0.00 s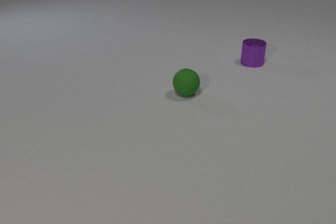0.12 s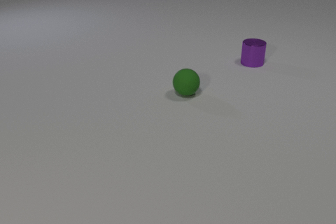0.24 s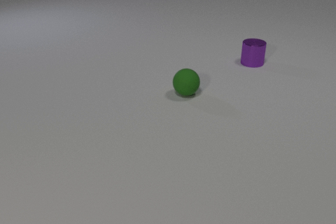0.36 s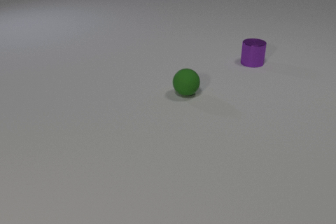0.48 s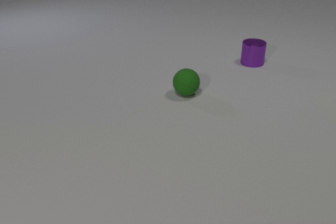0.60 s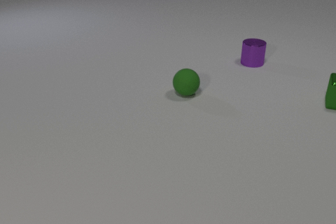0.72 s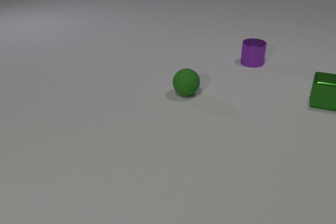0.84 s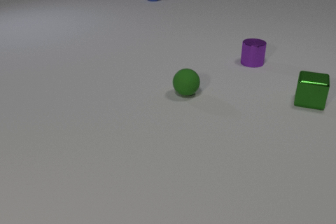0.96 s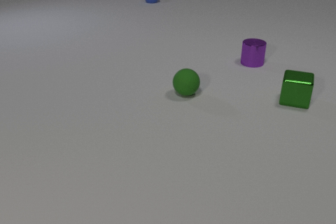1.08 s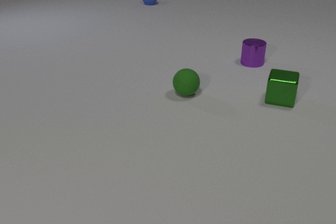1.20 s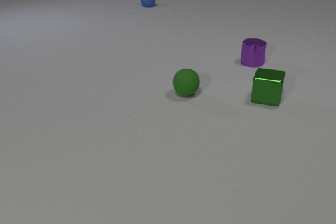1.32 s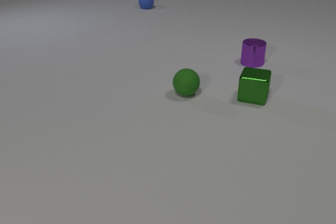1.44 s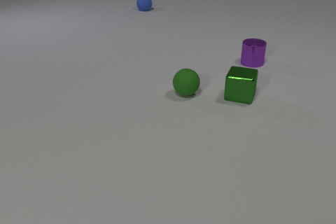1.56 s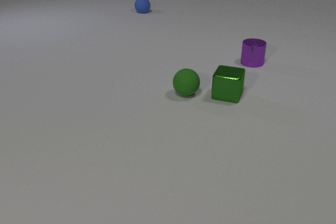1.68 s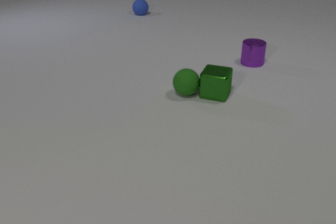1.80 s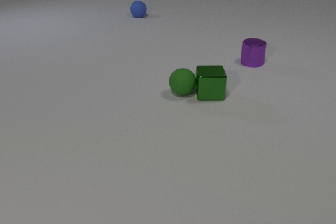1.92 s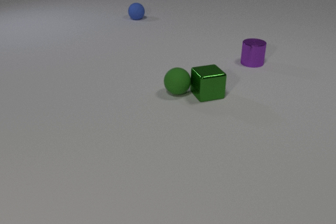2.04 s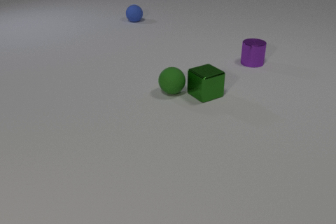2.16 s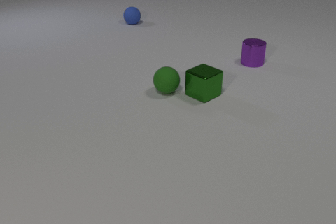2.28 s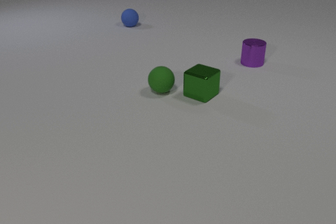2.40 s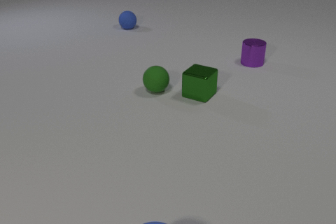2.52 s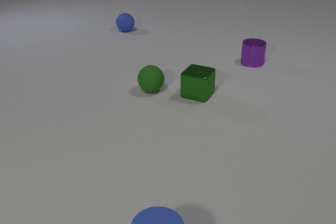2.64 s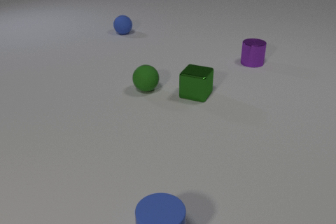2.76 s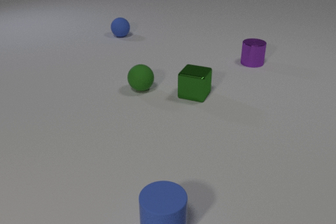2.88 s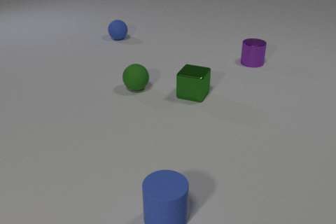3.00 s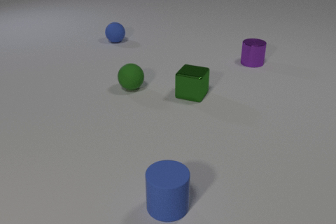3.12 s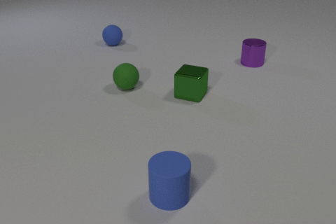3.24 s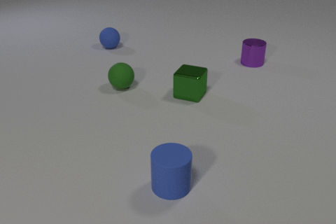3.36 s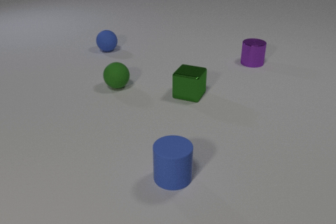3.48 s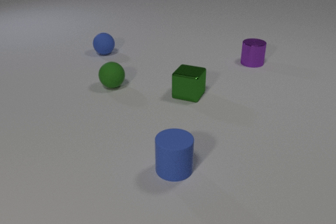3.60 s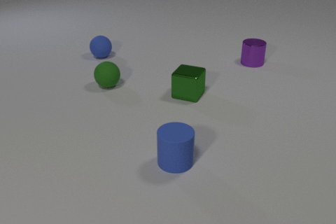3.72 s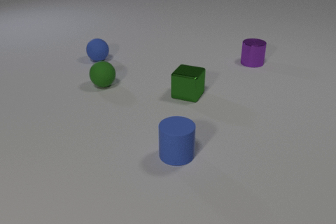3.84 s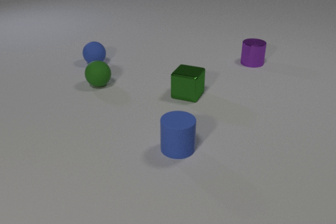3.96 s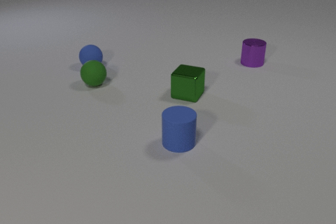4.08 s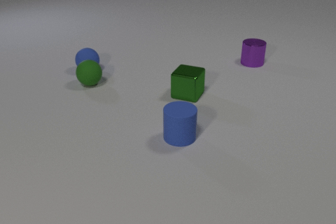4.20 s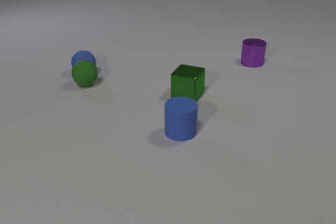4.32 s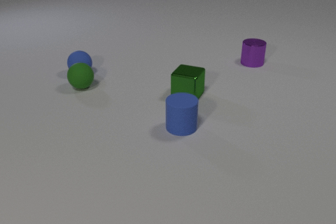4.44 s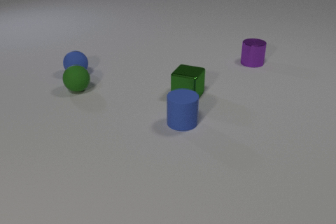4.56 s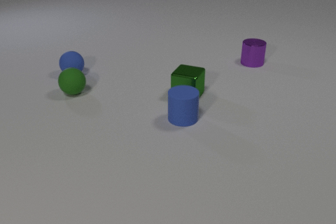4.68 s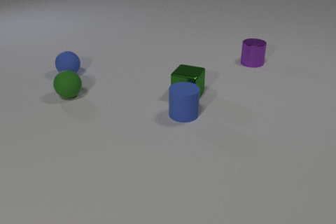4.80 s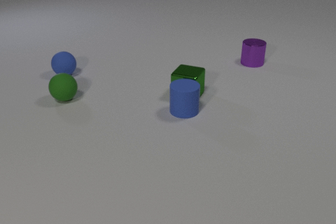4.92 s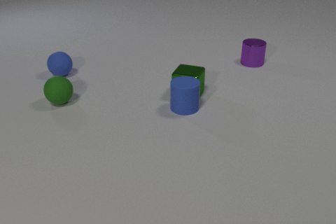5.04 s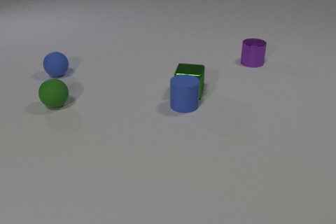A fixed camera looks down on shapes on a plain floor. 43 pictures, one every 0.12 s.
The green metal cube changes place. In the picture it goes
to the left.
The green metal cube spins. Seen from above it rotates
counterclockwise.
0.00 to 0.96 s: The green metal cube comes in at the right edge, slides to the left. The blue rubber sphere comes in at the top edge, rolls toward the camera.
0.96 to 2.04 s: The green metal cube slides to the left, spins counterclockwise seen from above by about 45 degrees, its near face sliding to the right. The green rubber sphere rolls to the left. The blue rubber sphere rolls toward the camera. The green metal cube and the green rubber sphere collide.
2.04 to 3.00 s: The green metal cube slides to the left, spins counterclockwise seen from above by about 30 degrees, its near face sliding to the right. The green rubber sphere rolls to the left. The blue rubber sphere rolls toward the camera. The blue rubber cylinder comes in at the bottom edge, slides away from the camera.
3.00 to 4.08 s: The green rubber sphere rolls to the left. The blue rubber sphere rolls toward the camera. The blue rubber cylinder slides away from the camera.
4.08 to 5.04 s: The green rubber sphere rolls toward the camera and to the left. The blue rubber sphere rolls to the left. The blue rubber cylinder slides away from the camera. The green rubber sphere and the blue rubber sphere collide. The green metal cube and the blue rubber cylinder collide.
How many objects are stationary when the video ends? 1.
How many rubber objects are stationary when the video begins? 1.
What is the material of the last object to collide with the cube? rubber.
